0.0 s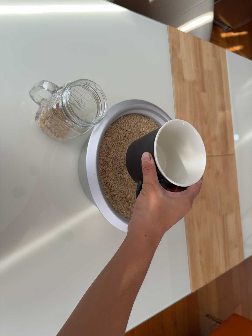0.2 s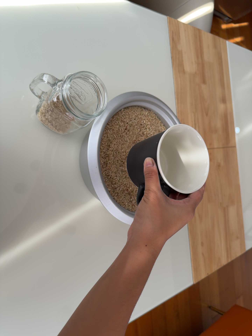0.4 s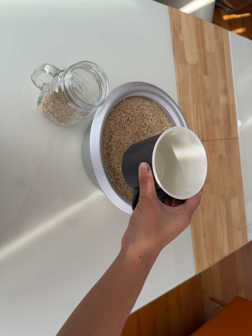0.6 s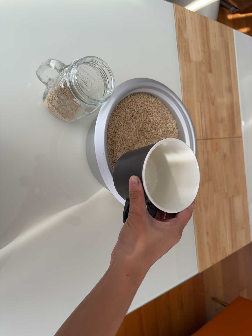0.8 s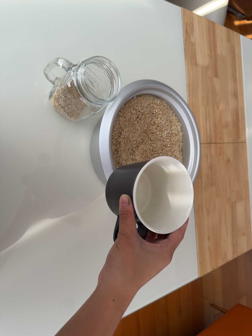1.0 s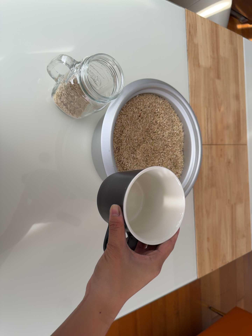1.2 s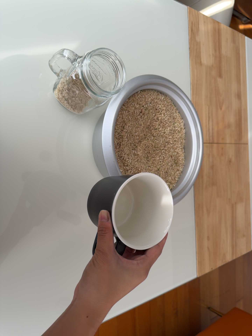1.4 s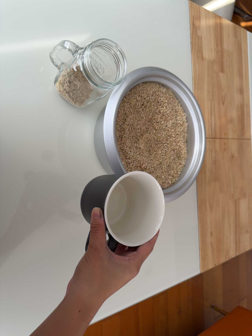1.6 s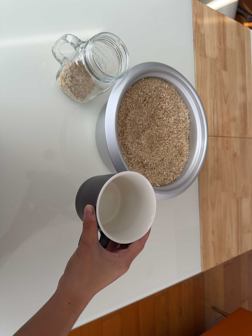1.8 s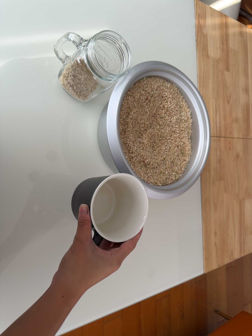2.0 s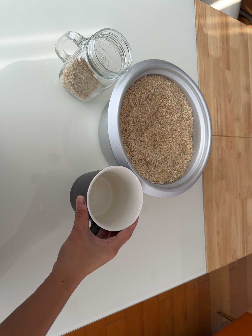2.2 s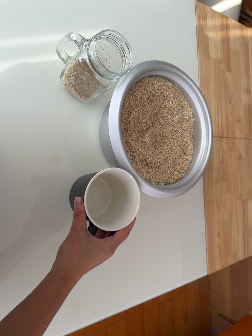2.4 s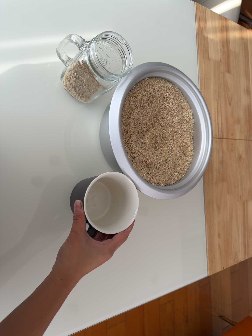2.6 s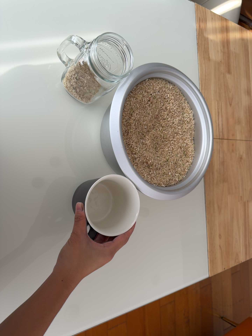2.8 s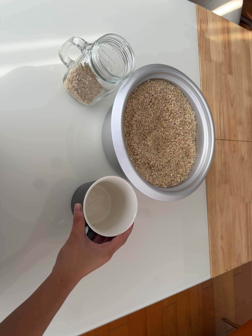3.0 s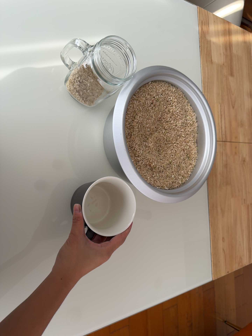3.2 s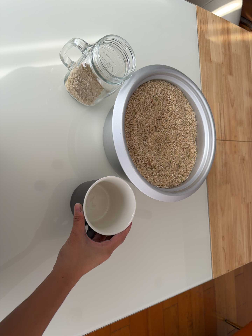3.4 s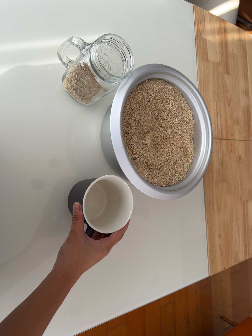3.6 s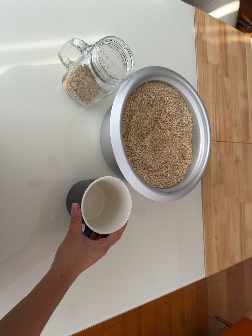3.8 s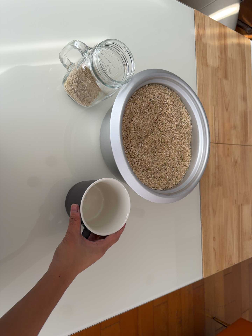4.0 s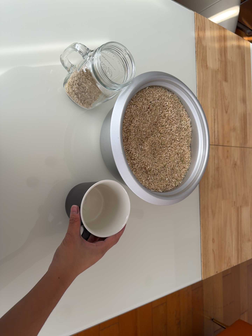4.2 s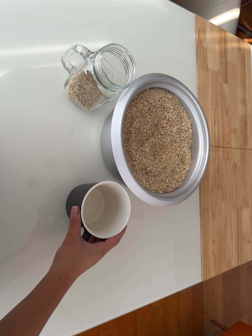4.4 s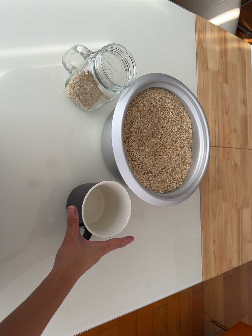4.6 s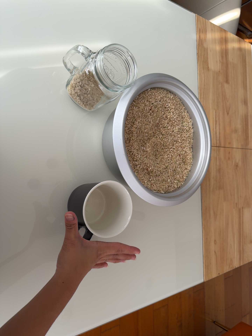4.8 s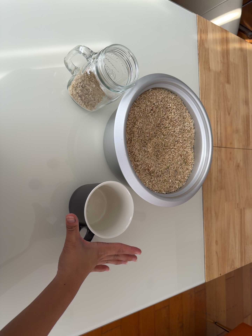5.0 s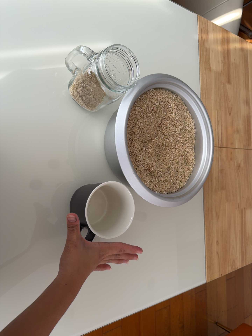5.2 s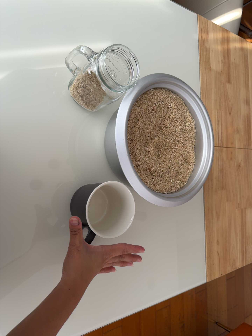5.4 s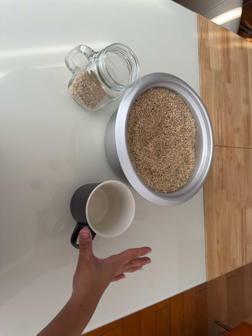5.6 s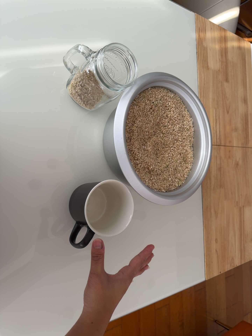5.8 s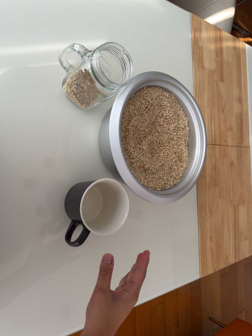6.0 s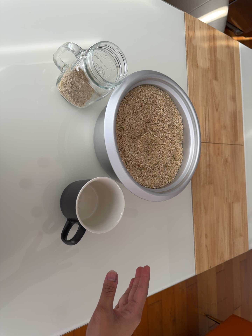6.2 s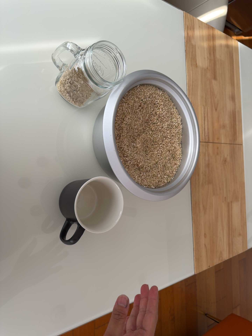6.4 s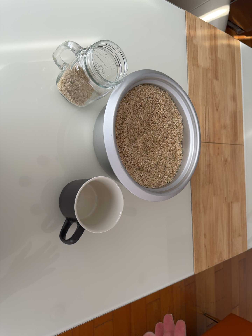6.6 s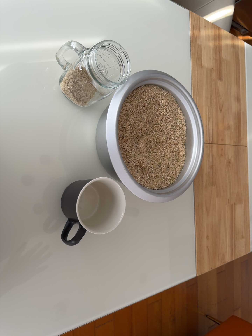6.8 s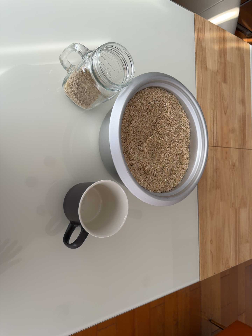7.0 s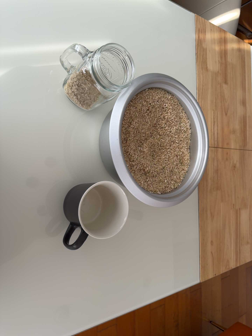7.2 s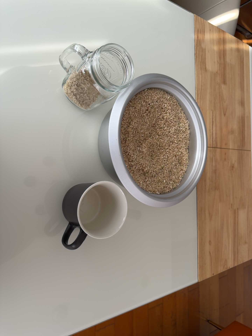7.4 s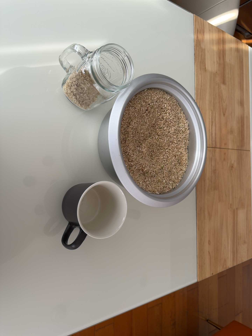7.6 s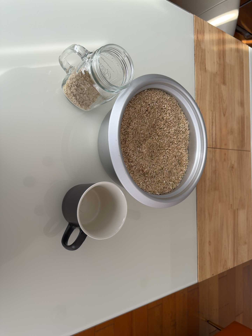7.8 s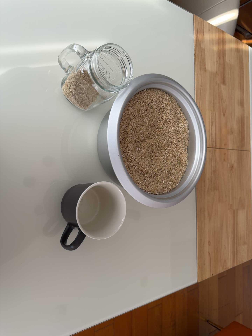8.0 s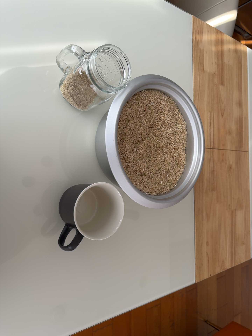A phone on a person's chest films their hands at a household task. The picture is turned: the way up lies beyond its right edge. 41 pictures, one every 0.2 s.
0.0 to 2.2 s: The camera travels toward the bottom of its view, about 8 cm, so close, fixed things drift upward.
2.2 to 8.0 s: The camera shifts only a little, or ends up much as it began.
The film runs forward here.
